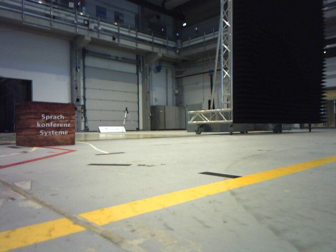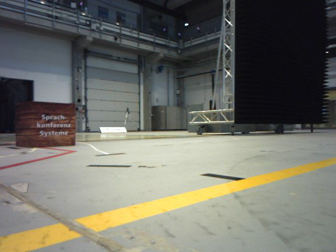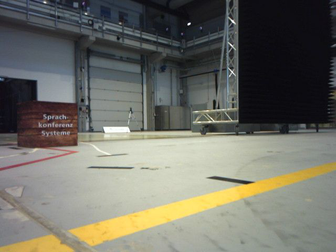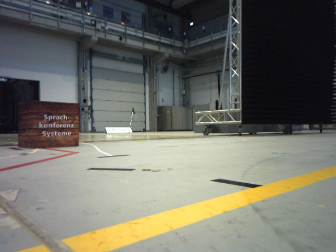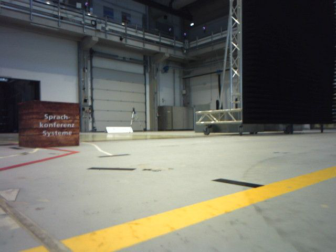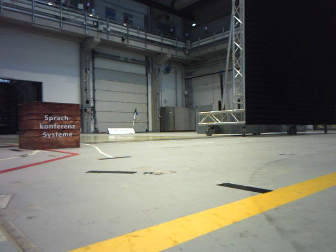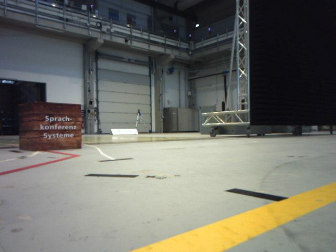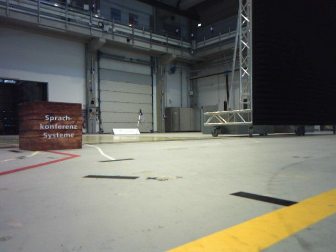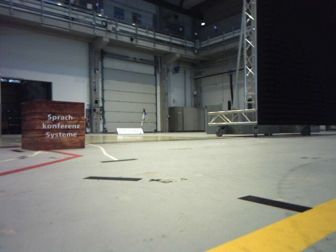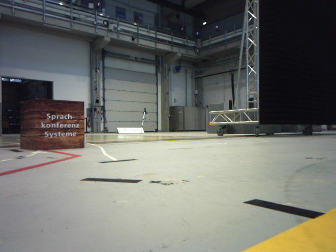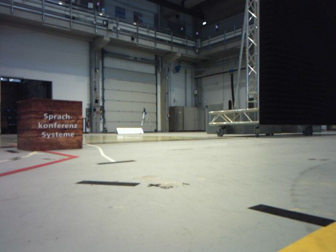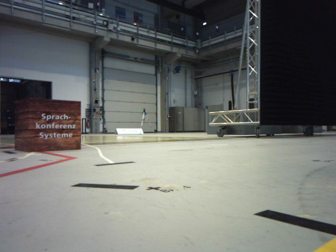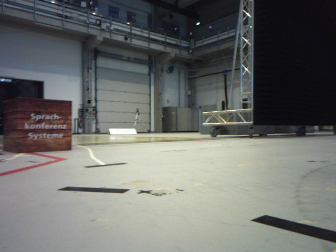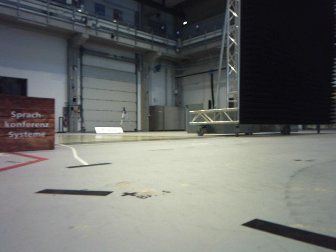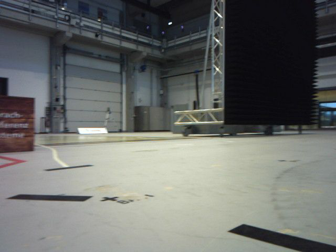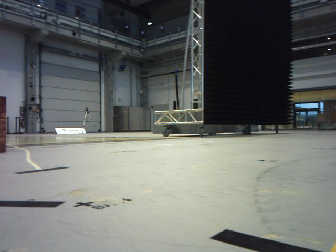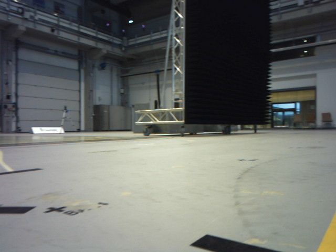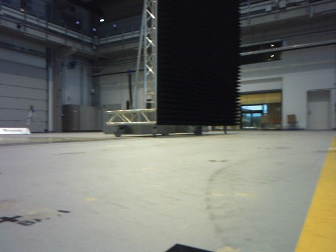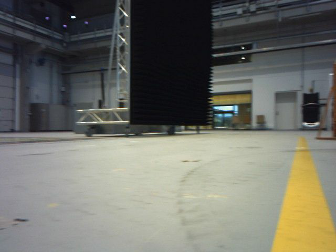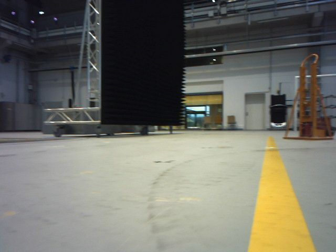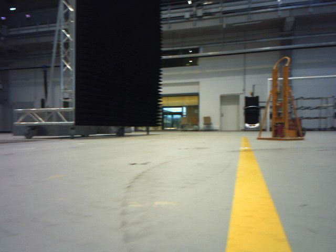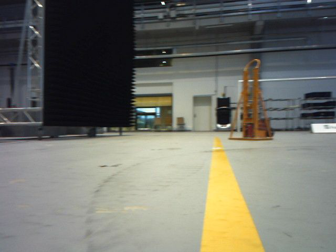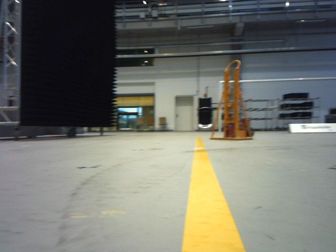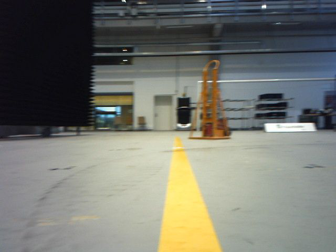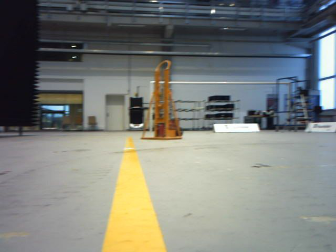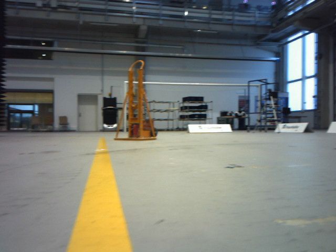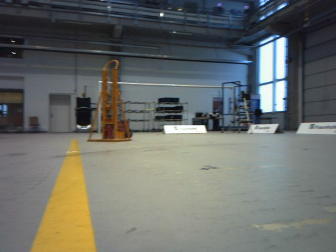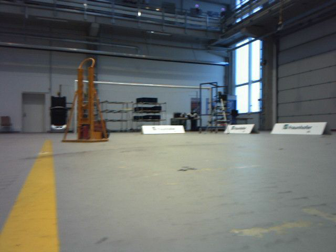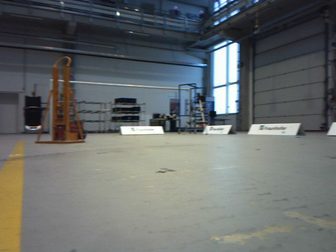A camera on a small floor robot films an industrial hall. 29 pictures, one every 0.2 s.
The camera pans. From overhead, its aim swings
clockwise.
The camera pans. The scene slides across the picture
to the left.
0.0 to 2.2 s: The camera travels forward, about 0.4 m, so what stands in front looms larger.
2.2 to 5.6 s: The camera swings to its right by about 80 degrees, and the scene slides to the left. It travels forward, about 0.6 m.
The film runs forward here.
